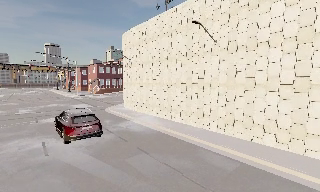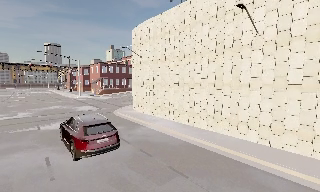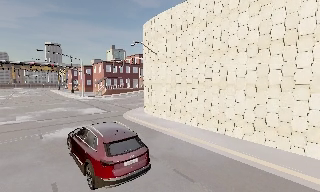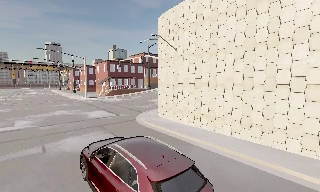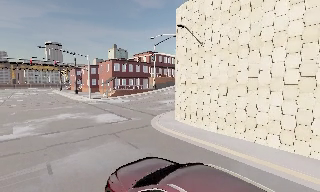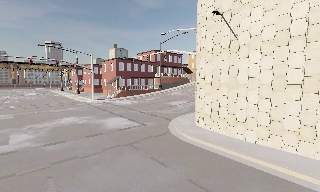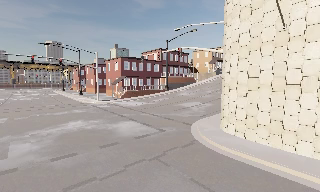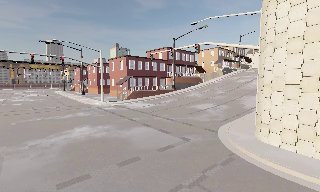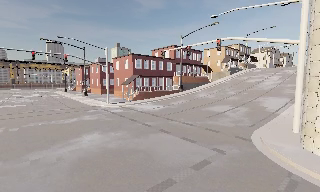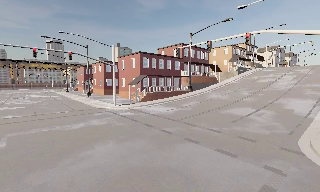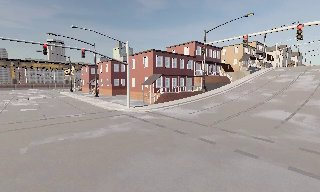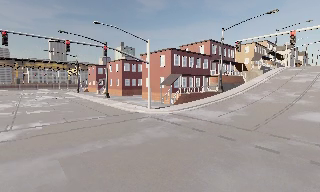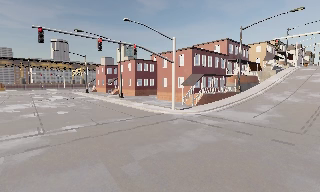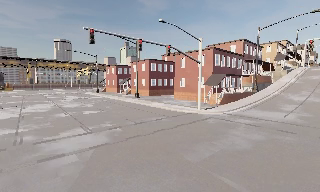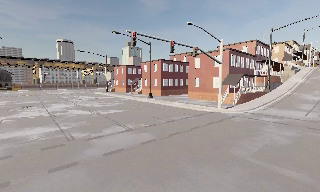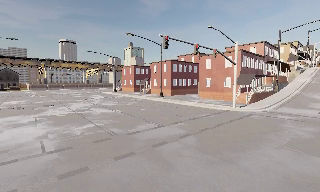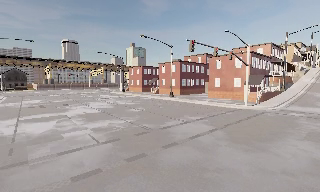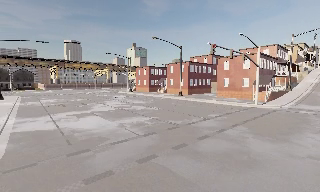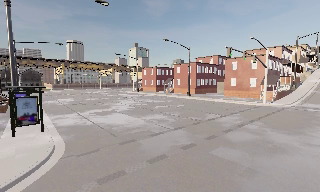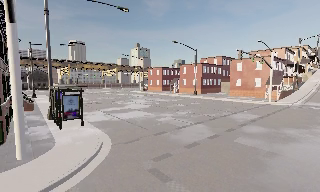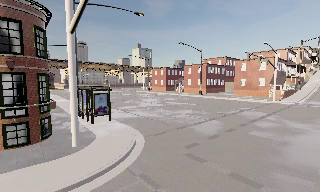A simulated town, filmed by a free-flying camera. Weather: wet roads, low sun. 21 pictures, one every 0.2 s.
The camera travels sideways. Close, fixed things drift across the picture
to the right.
0.0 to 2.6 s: The camera travels to its left and forward, about 30 m, so close, fixed things drift to the right.
2.6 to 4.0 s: The camera travels to its left and backward, about 16 m, so close, fixed things drift to the right.
The film runs forward here.
